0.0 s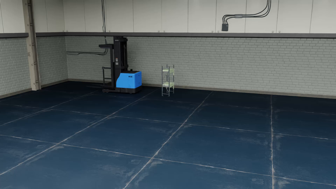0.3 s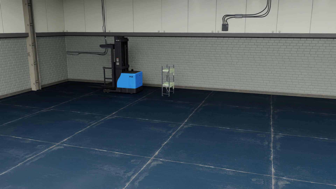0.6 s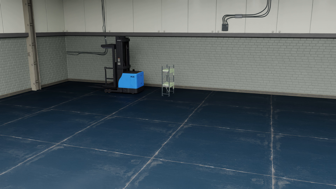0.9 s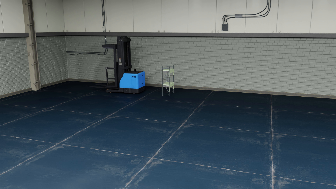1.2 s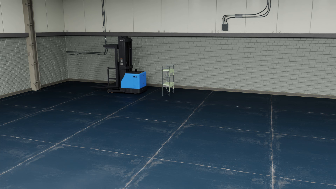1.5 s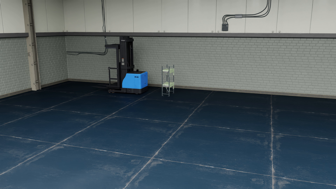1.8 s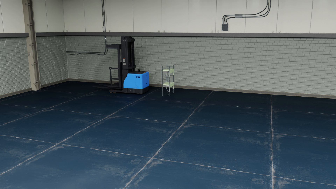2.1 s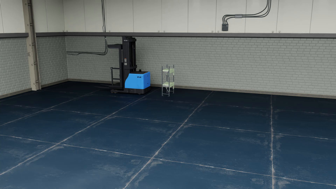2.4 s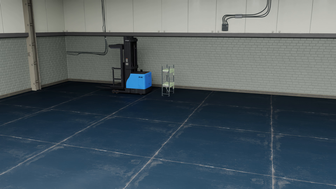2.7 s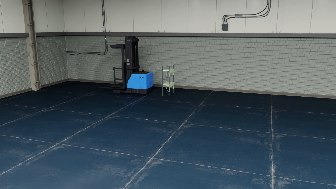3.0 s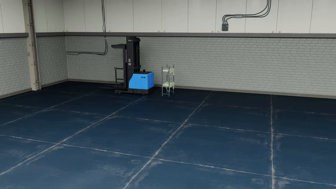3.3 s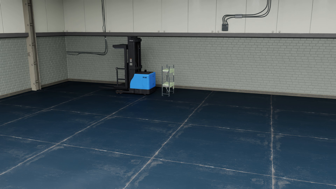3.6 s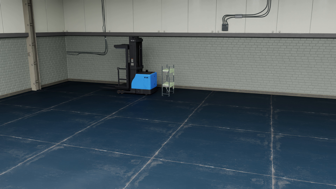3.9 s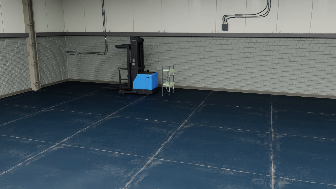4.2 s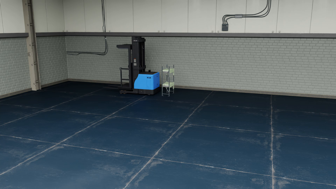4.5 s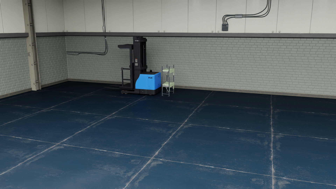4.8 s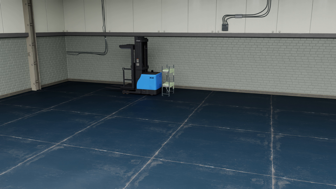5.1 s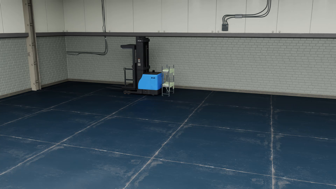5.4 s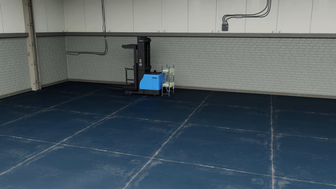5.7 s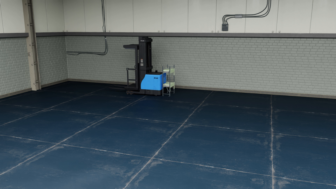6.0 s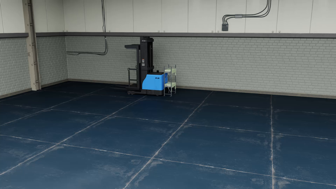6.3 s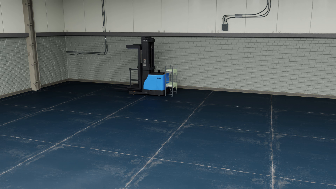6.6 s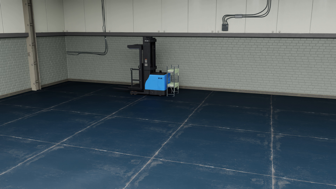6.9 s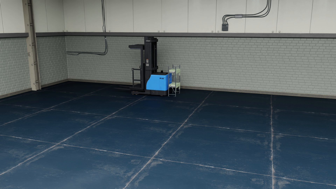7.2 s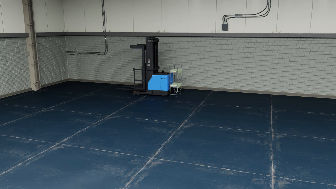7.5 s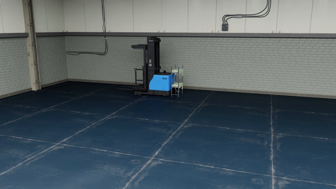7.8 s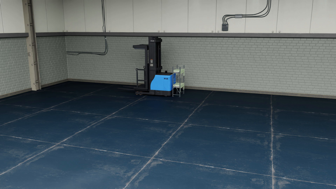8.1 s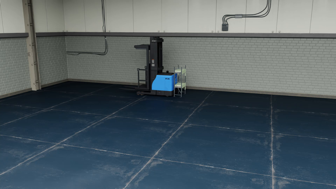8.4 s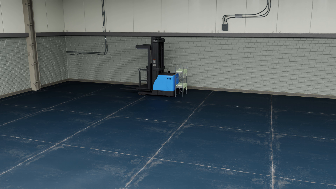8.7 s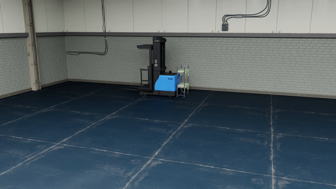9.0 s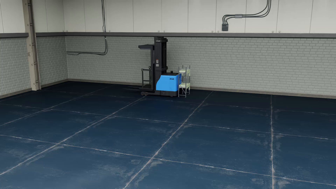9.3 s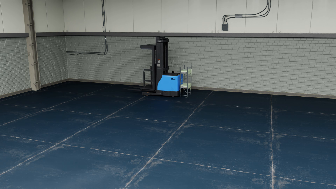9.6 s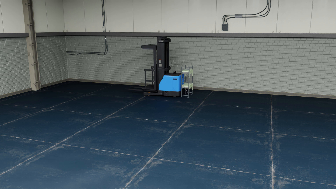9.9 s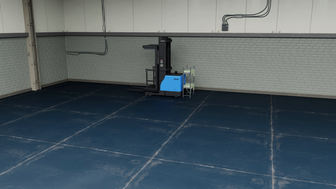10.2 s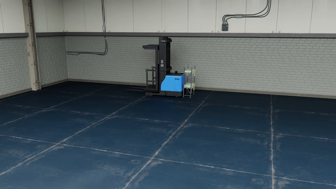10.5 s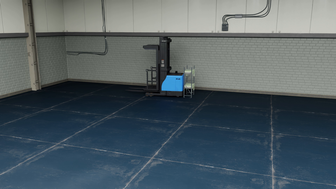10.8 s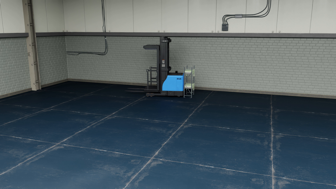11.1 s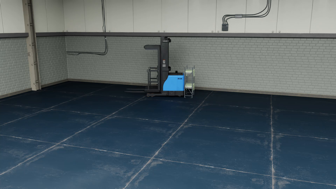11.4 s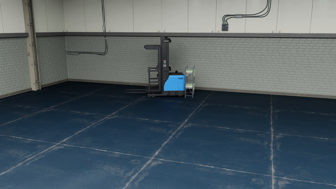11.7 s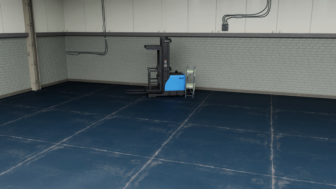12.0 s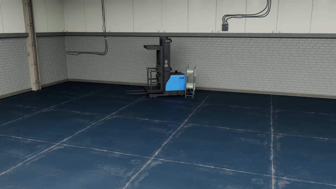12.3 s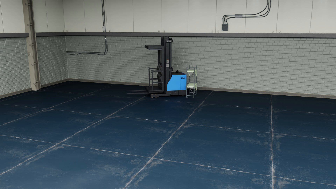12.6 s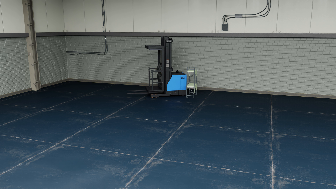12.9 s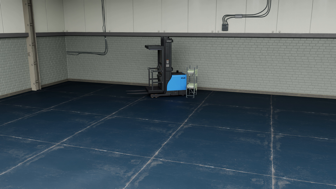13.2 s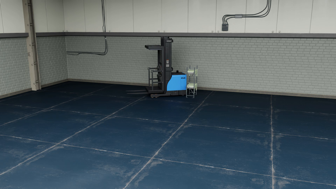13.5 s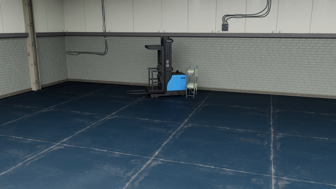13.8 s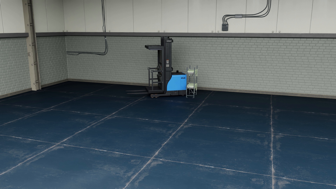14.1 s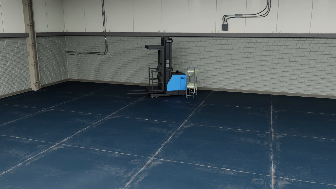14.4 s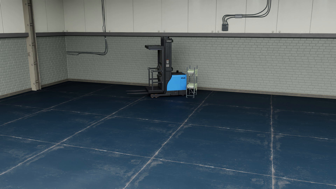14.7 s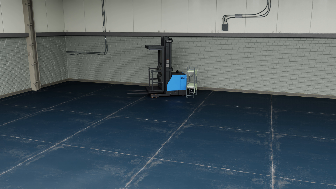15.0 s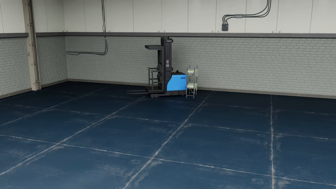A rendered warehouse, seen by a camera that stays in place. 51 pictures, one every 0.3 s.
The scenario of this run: A forklift runs into an object in its way.
